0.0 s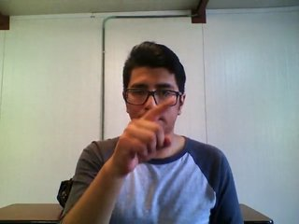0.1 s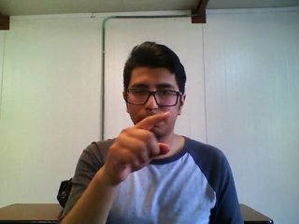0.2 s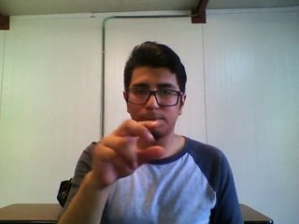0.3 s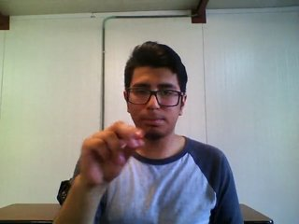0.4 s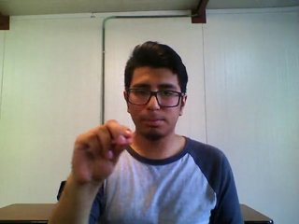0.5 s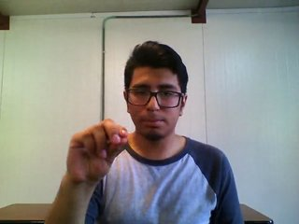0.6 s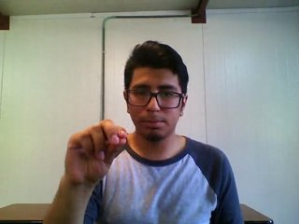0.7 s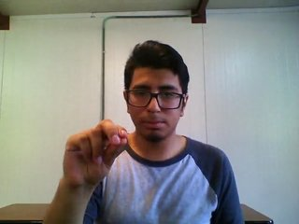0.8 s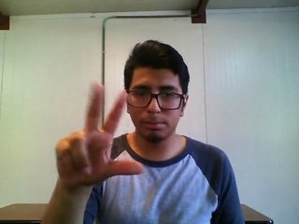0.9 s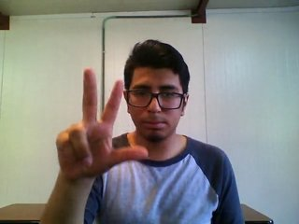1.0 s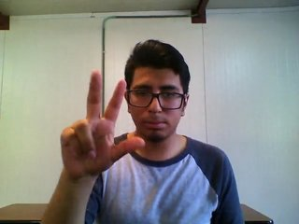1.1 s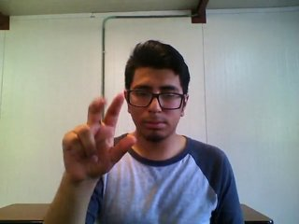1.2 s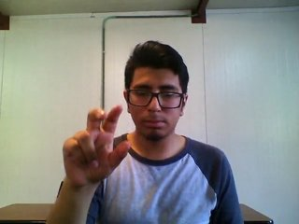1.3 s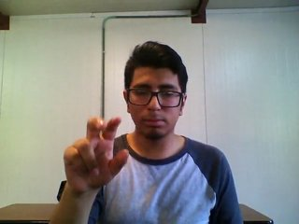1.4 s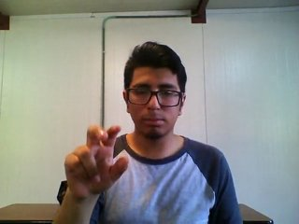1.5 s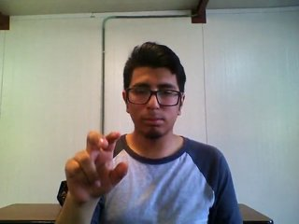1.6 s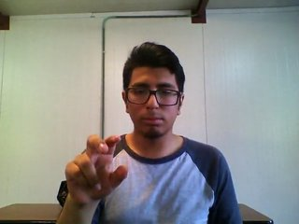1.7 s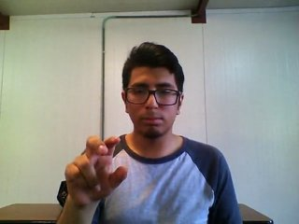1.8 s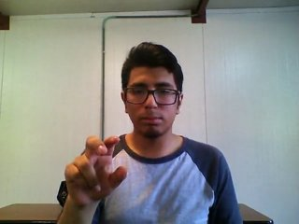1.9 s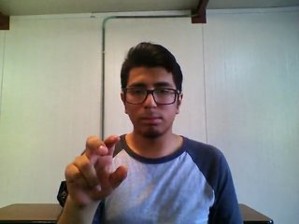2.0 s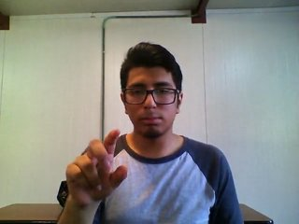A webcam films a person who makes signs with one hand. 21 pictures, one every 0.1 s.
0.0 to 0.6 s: Pointing with one finger.
0.7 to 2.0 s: Zoom in.
